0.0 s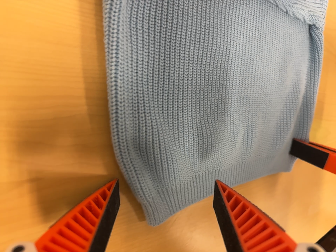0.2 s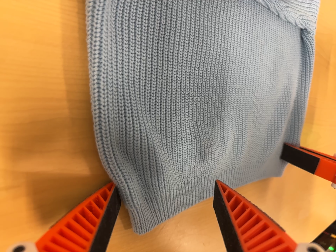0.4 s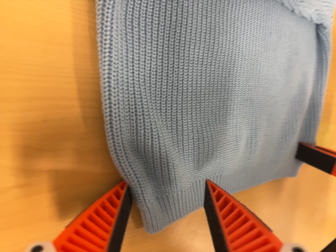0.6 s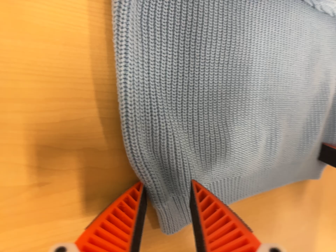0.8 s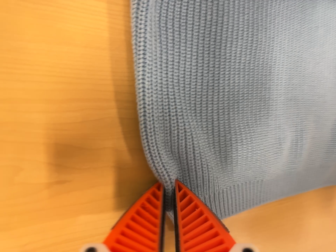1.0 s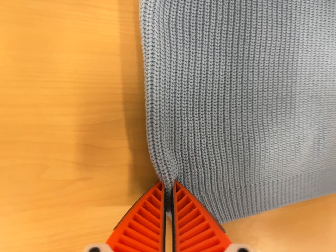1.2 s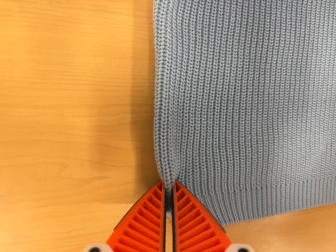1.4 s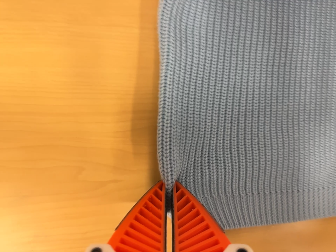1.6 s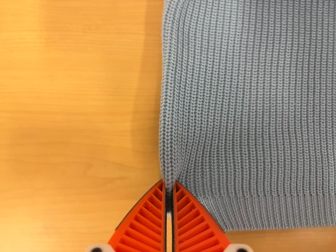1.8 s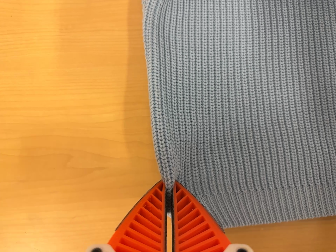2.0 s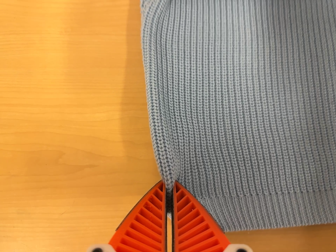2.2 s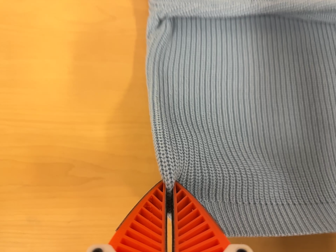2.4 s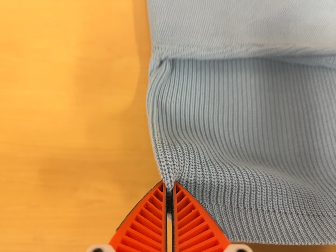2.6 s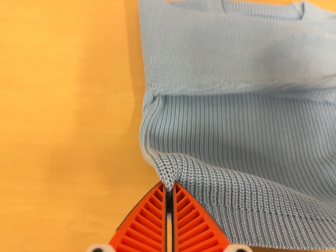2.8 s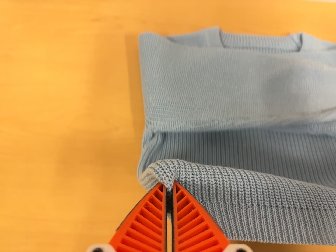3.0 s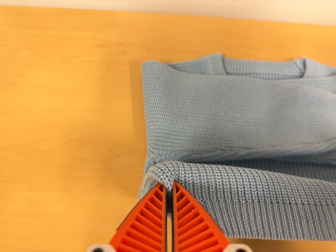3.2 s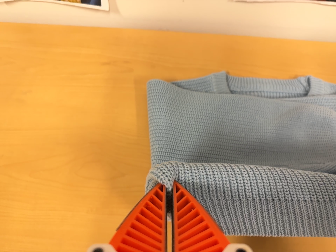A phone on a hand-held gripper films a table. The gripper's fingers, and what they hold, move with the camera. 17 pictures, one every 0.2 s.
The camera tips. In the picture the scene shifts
downward.
The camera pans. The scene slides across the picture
to the right.
0.0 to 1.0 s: The camera swings to its left by about 20 degrees, and the scene slides to the right.
1.0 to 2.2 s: The camera pans to its left by about 20 degrees. It travels to its right, toward the bottom of its view and backward, about 12 cm. Its aim tips toward the top of its view by about 20 degrees.
2.2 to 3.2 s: The camera travels toward the top of its view, about 12 cm, so close, fixed things drift downward. Its aim tips toward the top of its view by about 15 degrees, and the scene shifts downward.
The film runs forward here.
